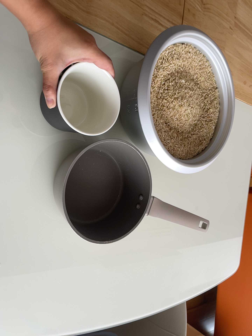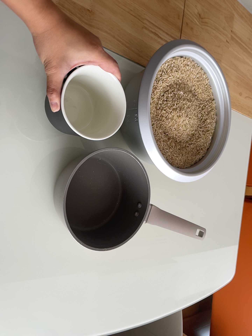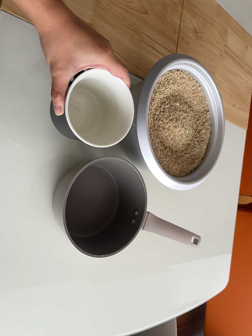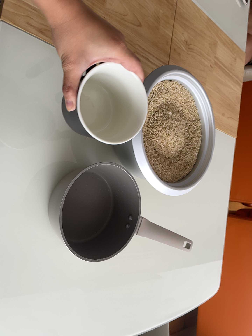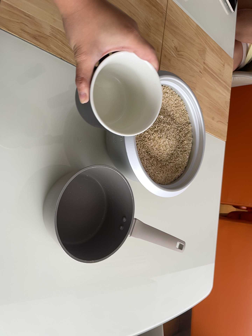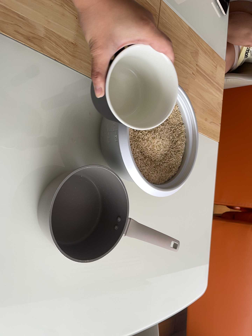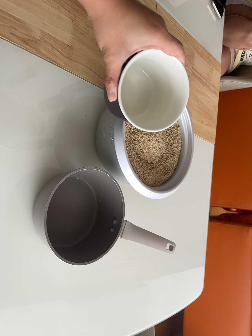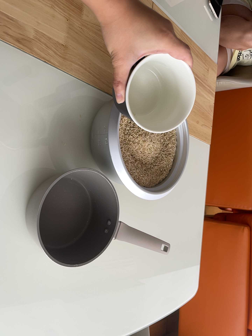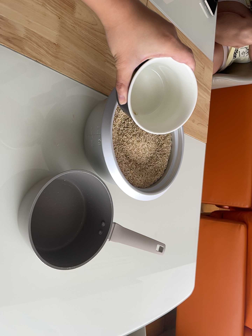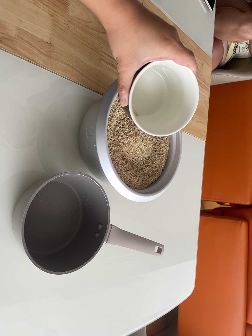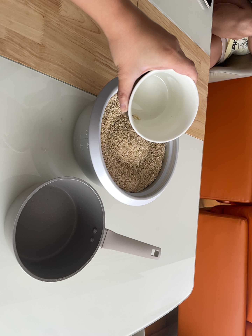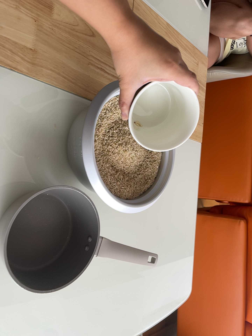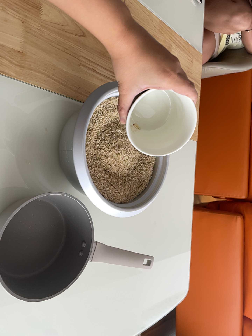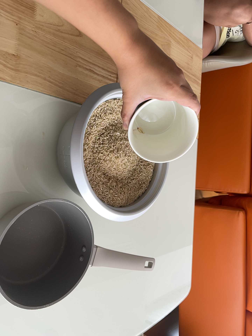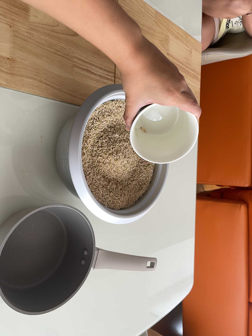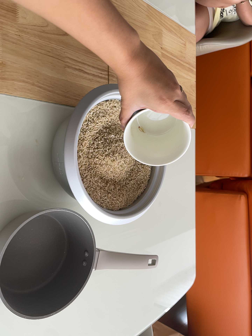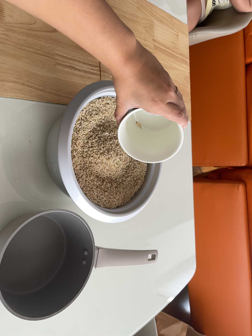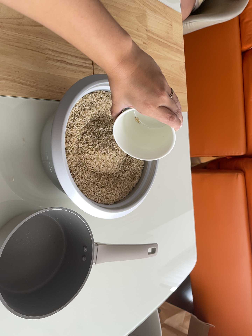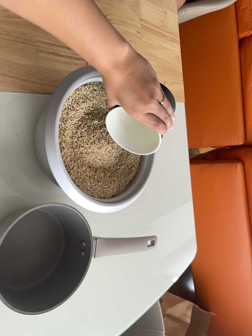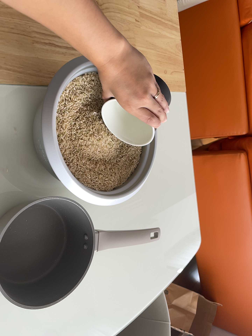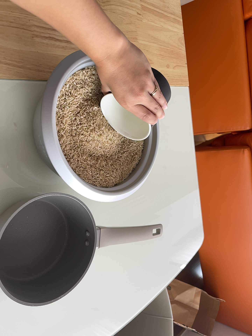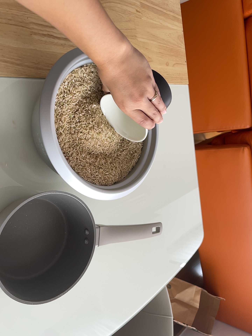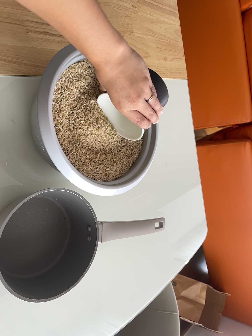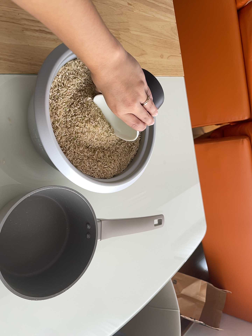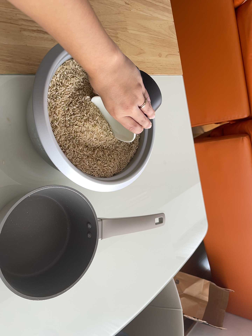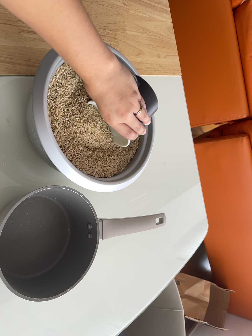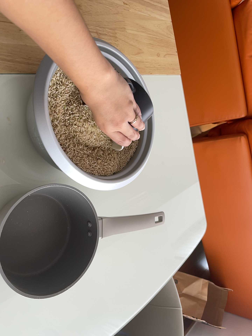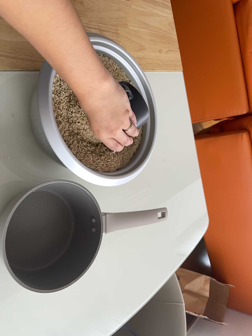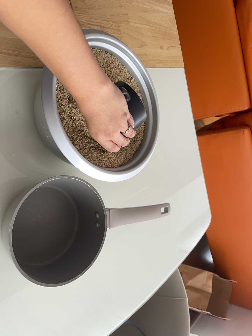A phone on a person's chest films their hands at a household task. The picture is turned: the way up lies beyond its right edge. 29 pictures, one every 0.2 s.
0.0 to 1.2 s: The camera travels backward, about 6 cm, so what stands in front gets smaller.
1.2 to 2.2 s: The camera shifts only a little, or ends up much as it began.
2.2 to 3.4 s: The camera travels toward the top of its view, about 9 cm. Its aim tips toward the bottom of its view by about 10 degrees. It rolls about its line of sight by about 10 degrees, and the scene rotates counterclockwise.
3.4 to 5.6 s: The camera rolls about its line of sight by about 10 degrees, and the scene rotates counterclockwise.
The film runs forward here.
